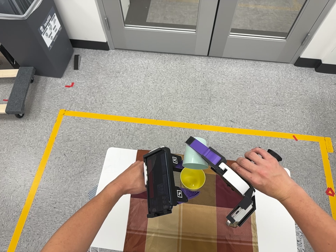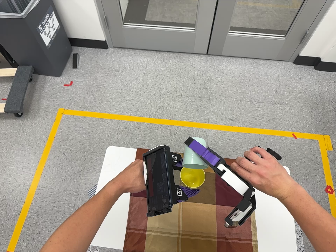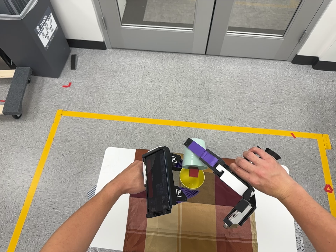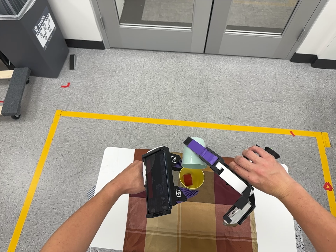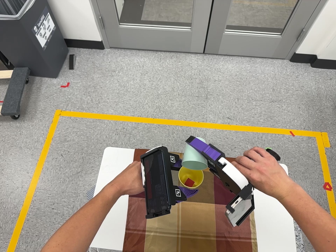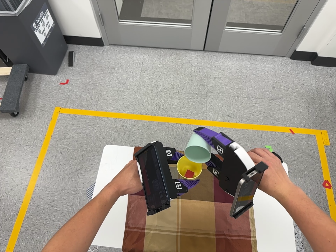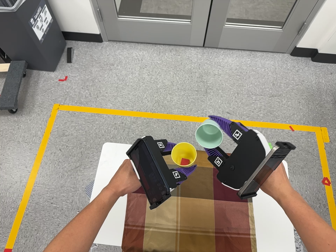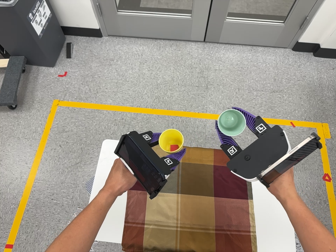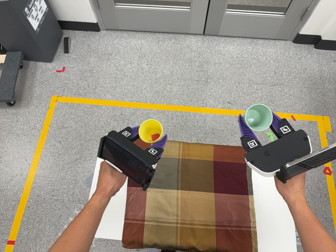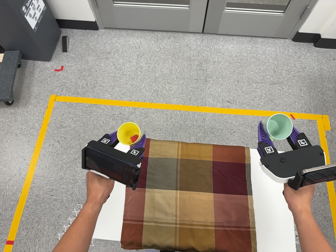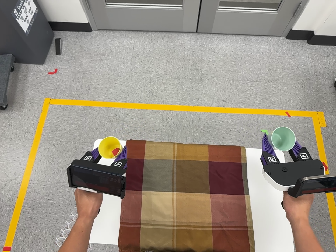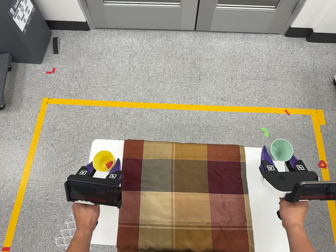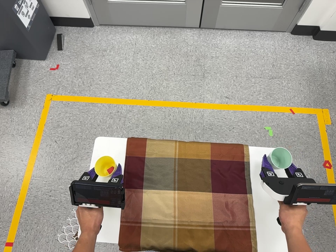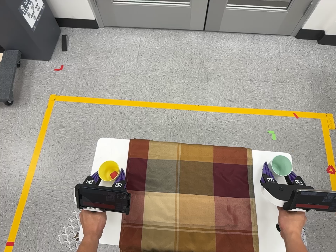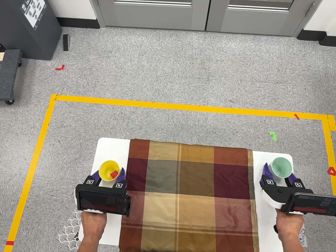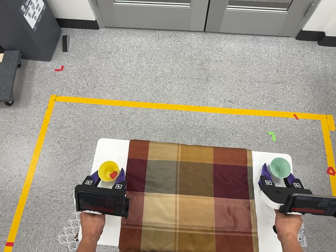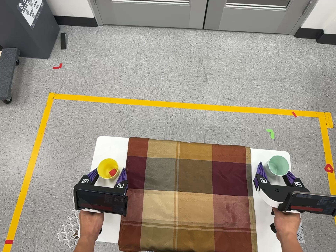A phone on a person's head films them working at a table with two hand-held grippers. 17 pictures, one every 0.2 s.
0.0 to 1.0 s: The camera keeps its place and its aim.
1.0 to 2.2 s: The camera travels forward and toward the top of its view, about 7 cm, so what stands in front looms larger.
2.2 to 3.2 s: The camera shifts only a little, or ends up much as it began.
The film runs forward here.
